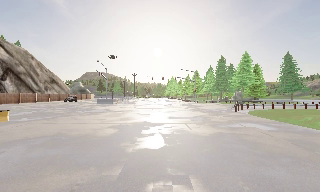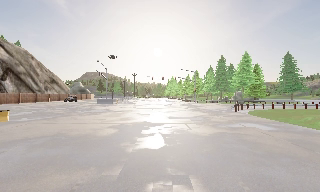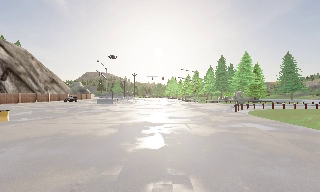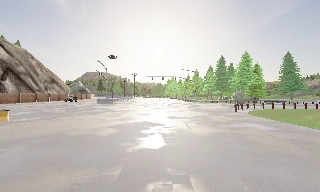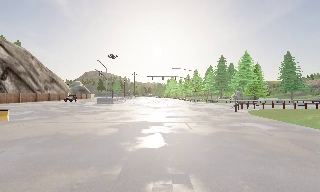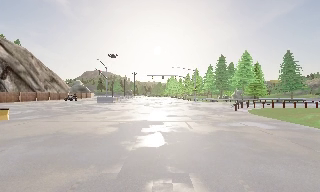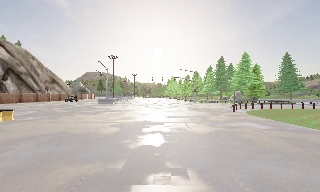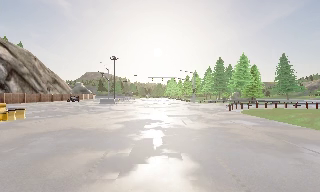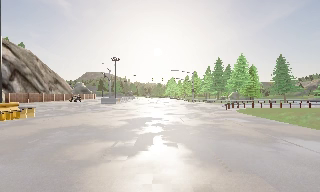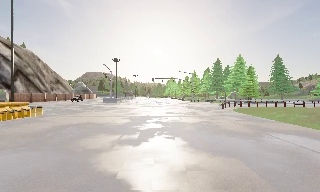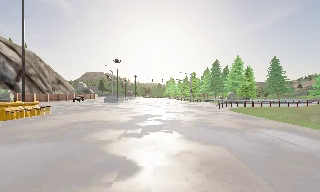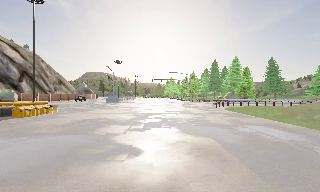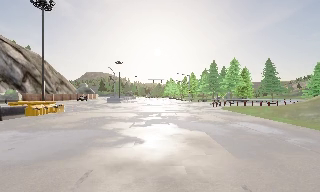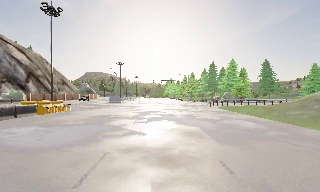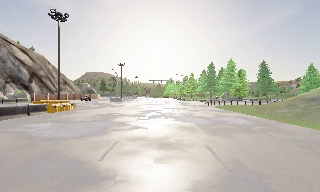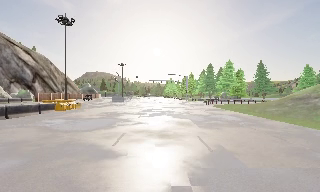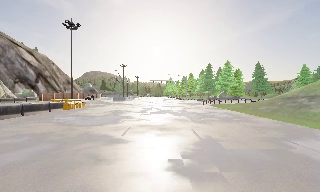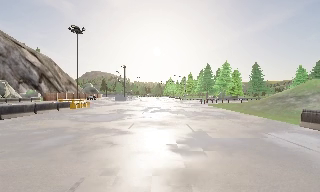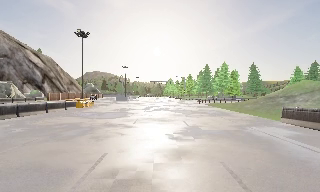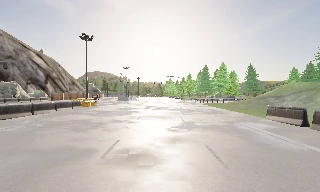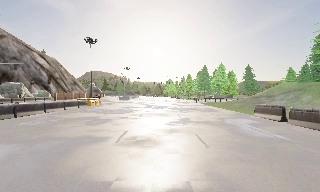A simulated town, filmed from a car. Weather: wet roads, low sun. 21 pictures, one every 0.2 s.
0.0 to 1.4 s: The camera travels backward, about 1.5 m, so what stands in front gets smaller. It gains speed.
1.4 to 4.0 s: The camera travels backward, about 17 m, so what stands in front gets smaller.
The film runs backward here.
